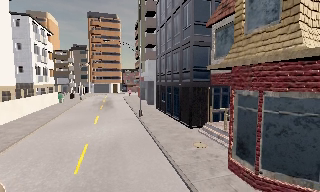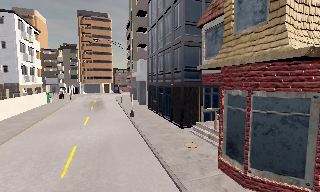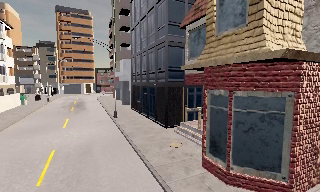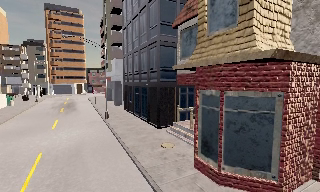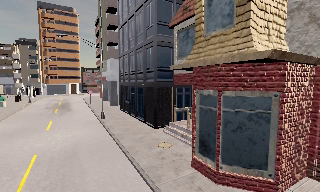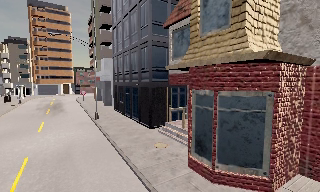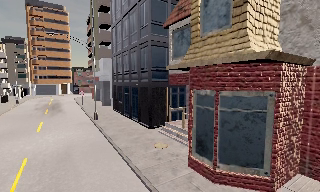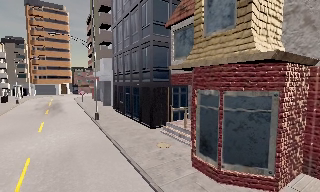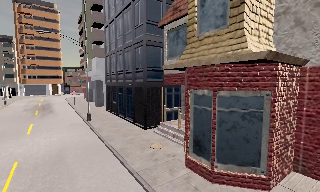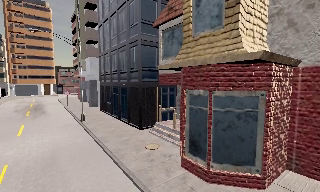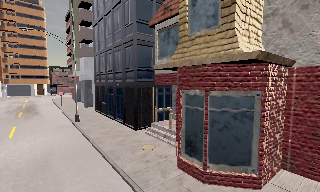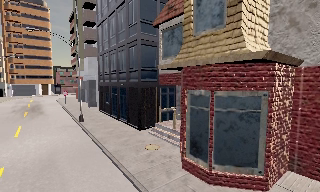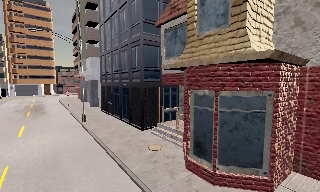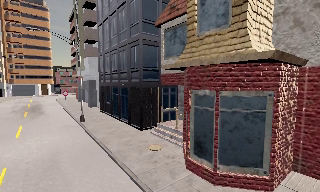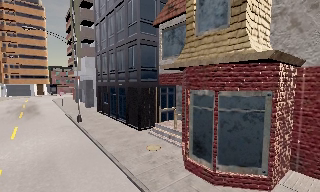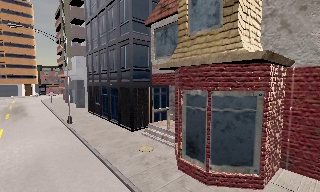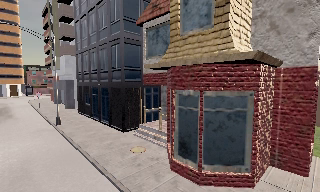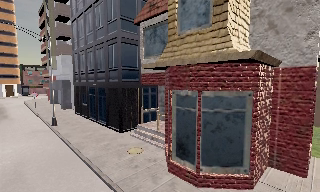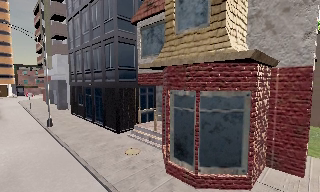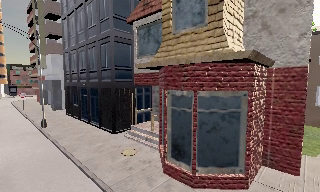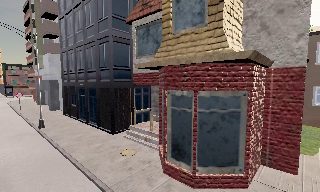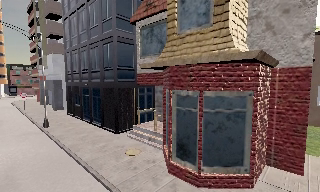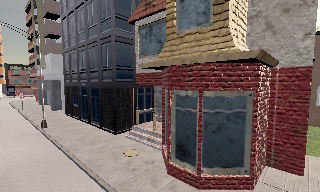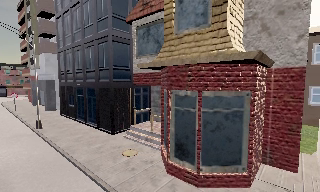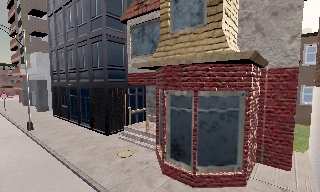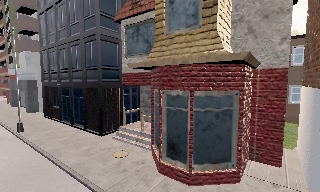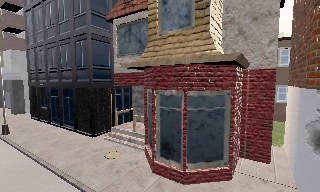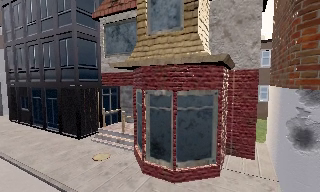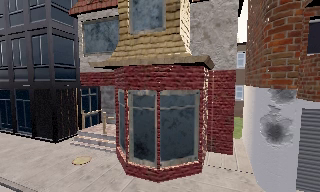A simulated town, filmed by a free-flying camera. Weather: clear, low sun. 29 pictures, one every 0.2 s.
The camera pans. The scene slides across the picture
to the left.
The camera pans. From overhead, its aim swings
clockwise.
0.0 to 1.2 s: The camera swings to its right by about 15 degrees, and the scene slides to the left.
1.2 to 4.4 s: The camera pans to its right, which is clockwise from overhead, by about 15 degrees. It travels forward and to its left, about 1 m, so what stands in front looms larger.
4.4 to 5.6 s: The scene slides to the left, as the camera pans about 20 degrees to its right. It travels to its left, about 0.5 m.
The film runs forward here.
